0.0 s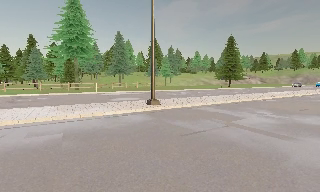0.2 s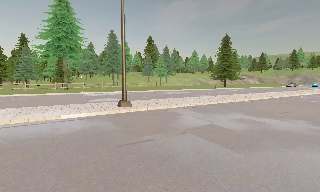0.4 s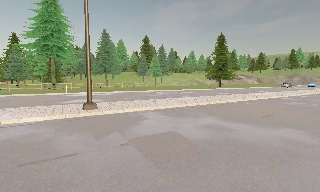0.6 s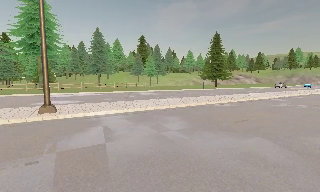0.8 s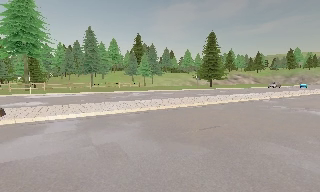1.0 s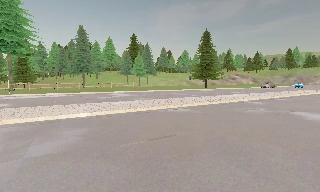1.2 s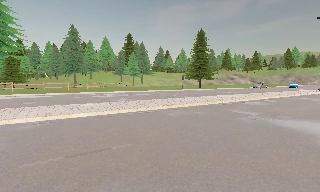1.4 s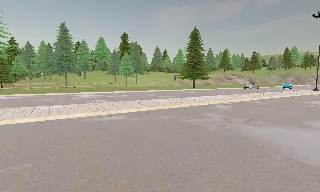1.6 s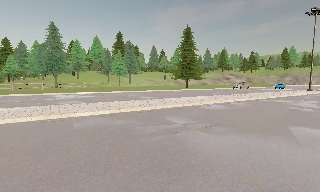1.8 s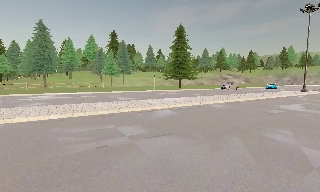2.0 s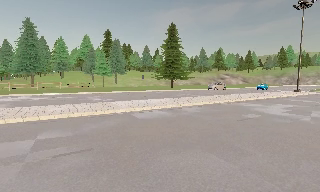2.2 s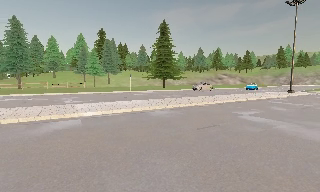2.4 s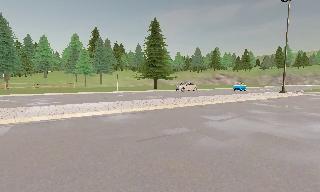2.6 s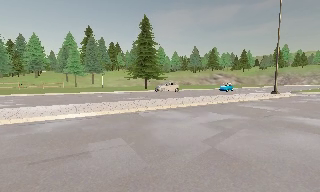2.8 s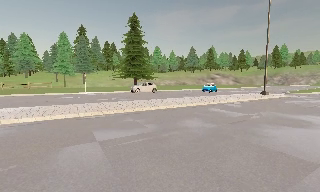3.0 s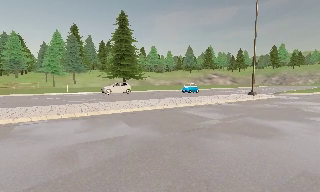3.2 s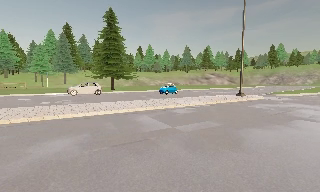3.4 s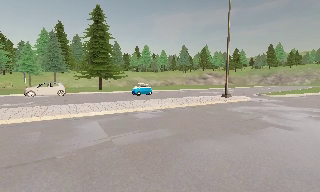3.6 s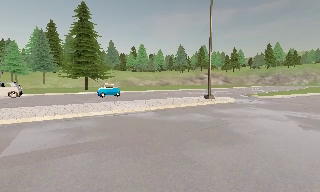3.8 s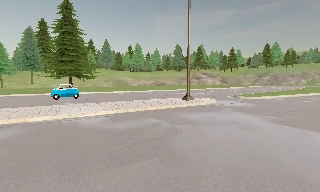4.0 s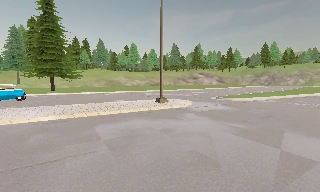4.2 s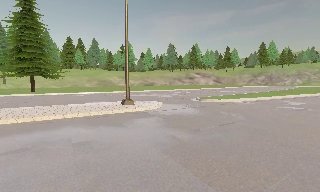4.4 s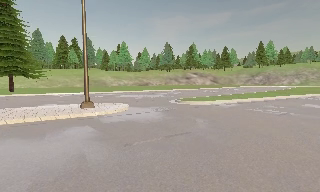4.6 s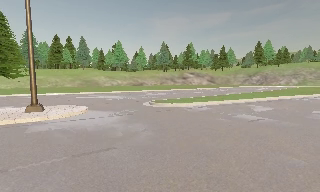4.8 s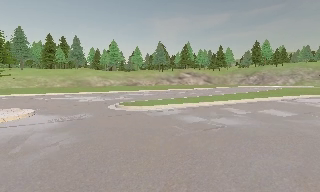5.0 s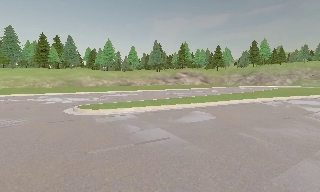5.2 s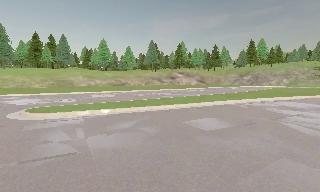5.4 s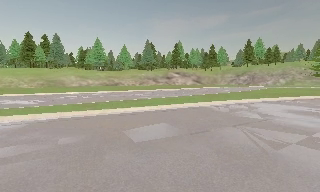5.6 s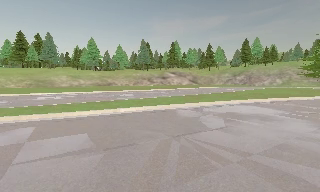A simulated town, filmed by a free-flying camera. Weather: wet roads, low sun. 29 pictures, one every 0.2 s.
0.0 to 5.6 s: The camera travels to its right and forward, about 60 m, so close, fixed things drift to the left.
The film runs forward here.
